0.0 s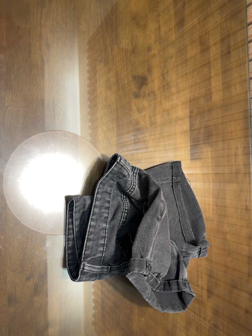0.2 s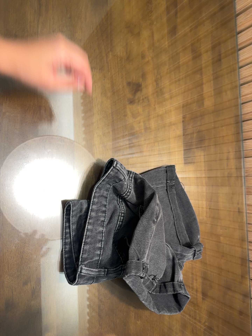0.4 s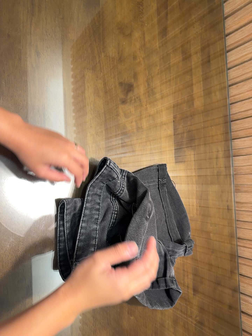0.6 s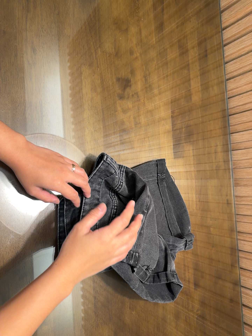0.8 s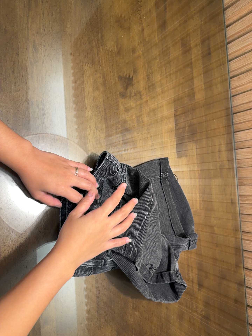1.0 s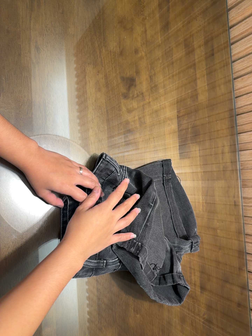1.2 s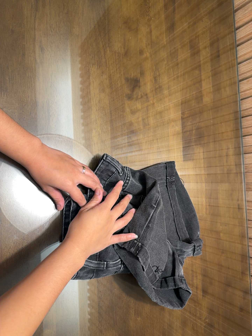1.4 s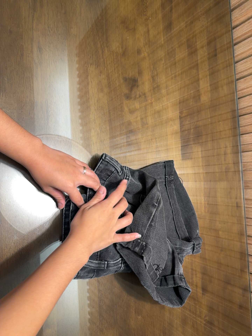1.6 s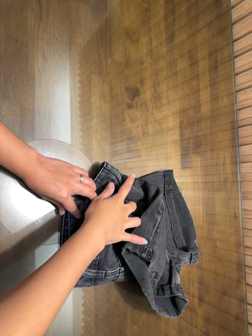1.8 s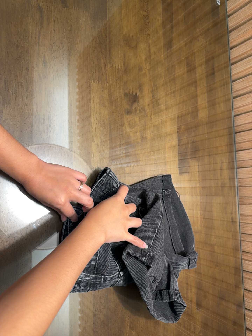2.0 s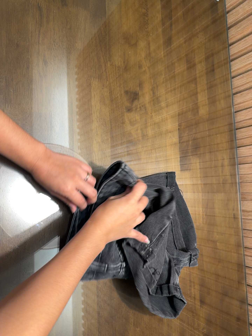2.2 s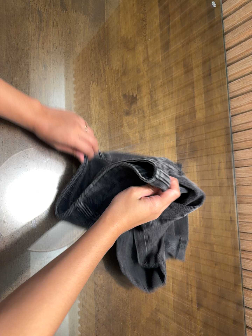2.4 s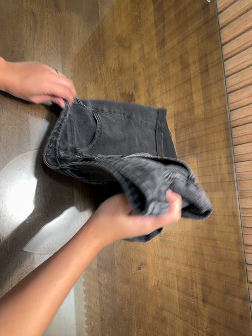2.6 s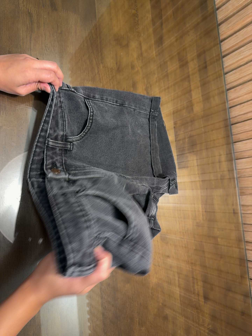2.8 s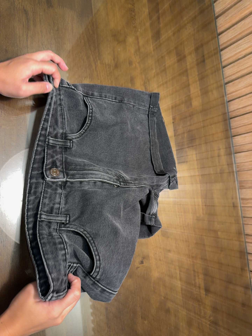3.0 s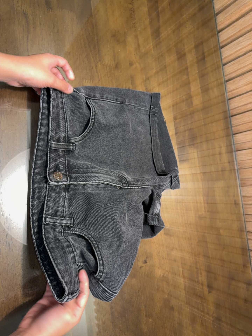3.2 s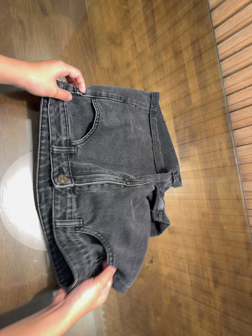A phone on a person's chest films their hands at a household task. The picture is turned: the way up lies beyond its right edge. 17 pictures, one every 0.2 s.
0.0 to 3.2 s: The camera rolls about its line of sight by about 10 degrees, and the scene rotates counterclockwise.
The film runs forward here.
